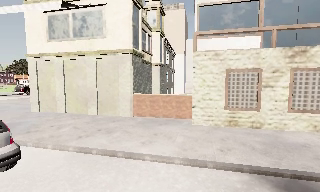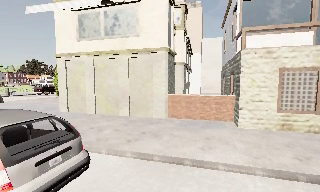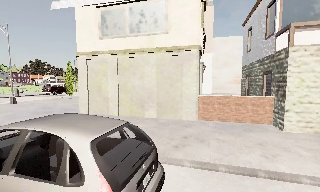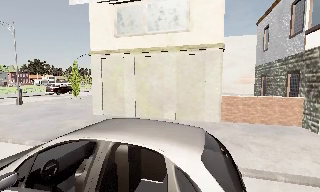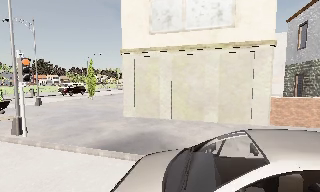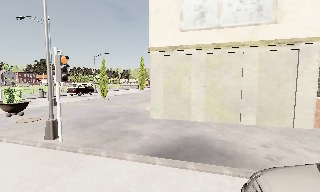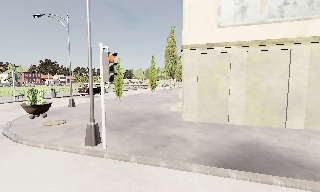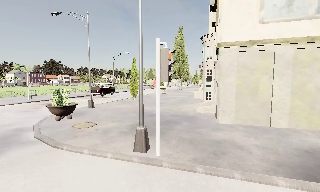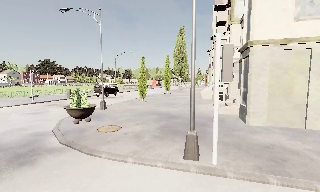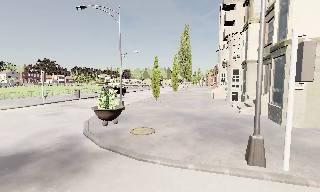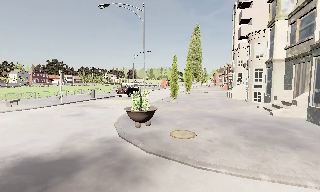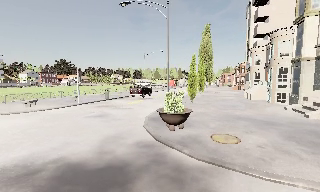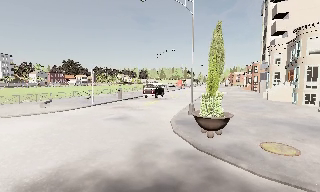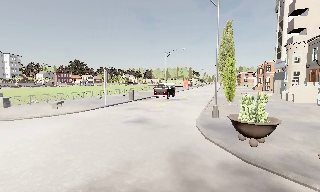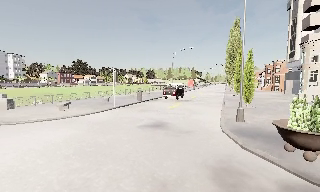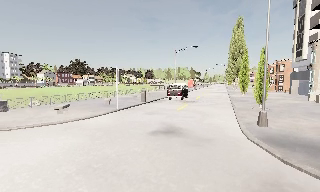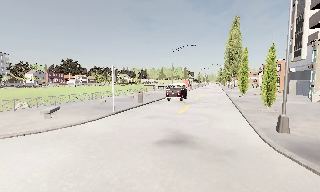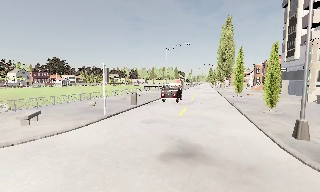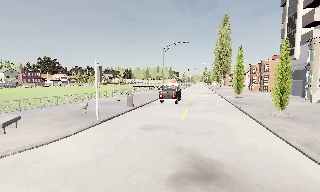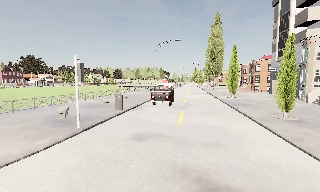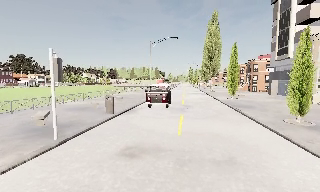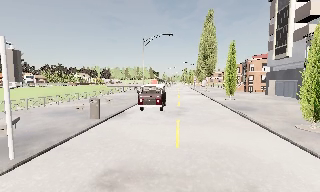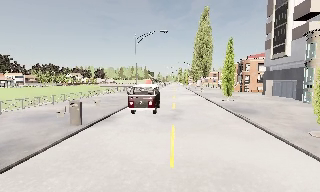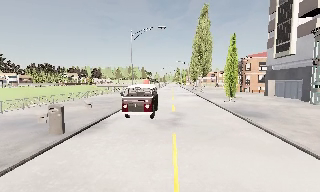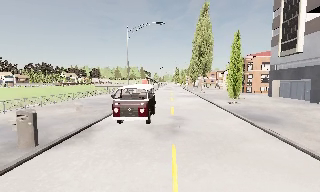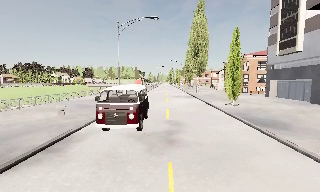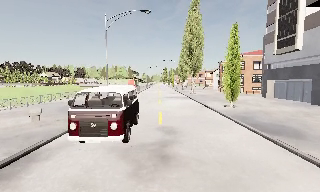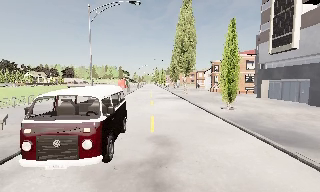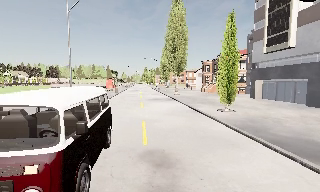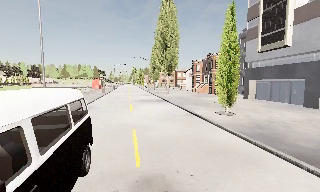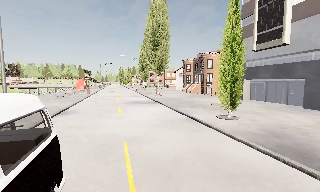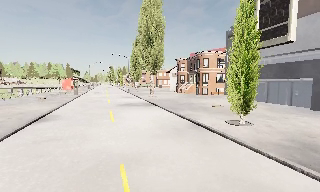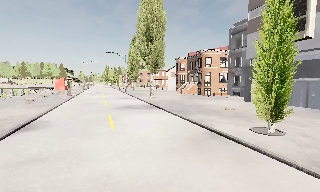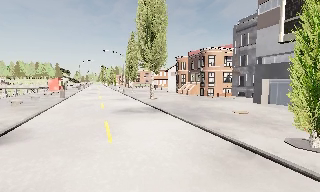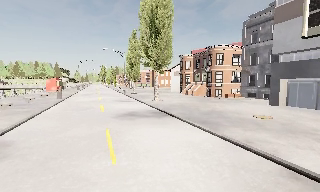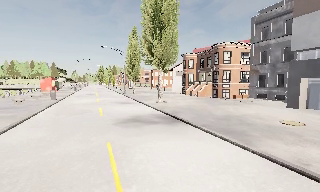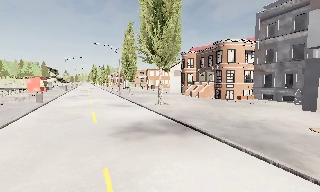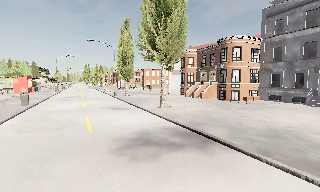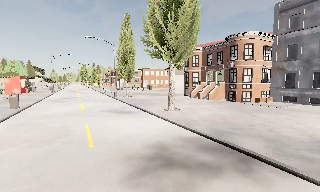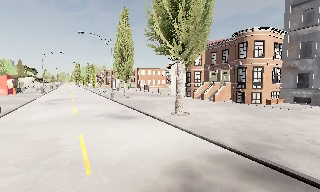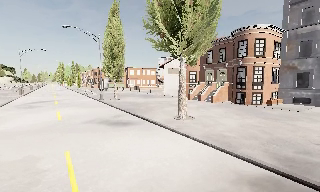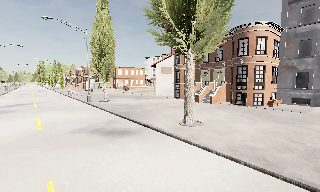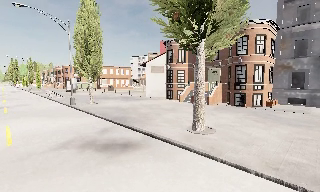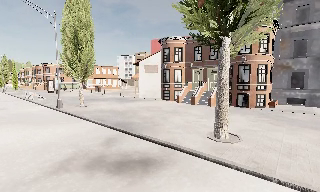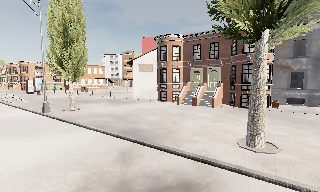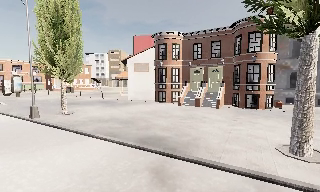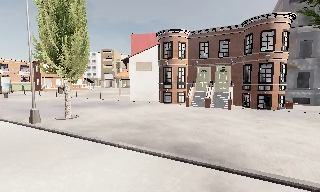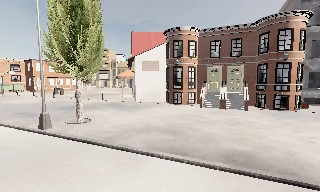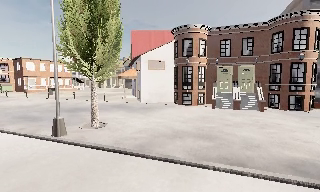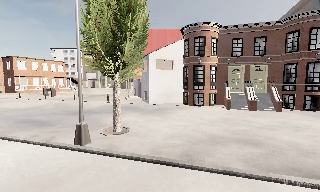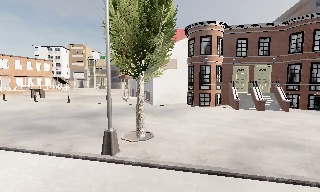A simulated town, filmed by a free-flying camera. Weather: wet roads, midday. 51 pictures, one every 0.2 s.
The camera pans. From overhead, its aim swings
clockwise.
0.0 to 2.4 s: The camera travels to its left, about 19 m, so close, fixed things drift to the right.
2.4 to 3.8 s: The camera travels forward and to its left, about 8 m, so what stands in front looms larger.
3.8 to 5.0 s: The camera travels forward, about 8 m, so what stands in front looms larger.
5.0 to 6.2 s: The scene slides to the left, as the camera pans about 20 degrees to its right. It travels forward, about 8 m, so what stands in front looms larger.
6.2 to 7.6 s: The camera travels forward and to its left, about 12 m, so what stands in front looms larger.
7.6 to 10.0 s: The camera pans to its right, which is clockwise from overhead, by about 50 degrees. It travels to its left and forward, about 19 m.
The film runs forward here.
